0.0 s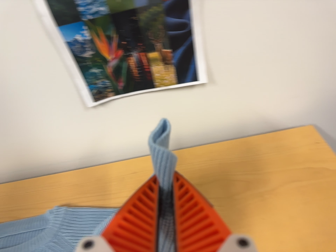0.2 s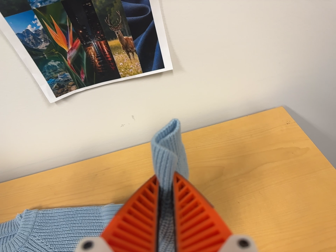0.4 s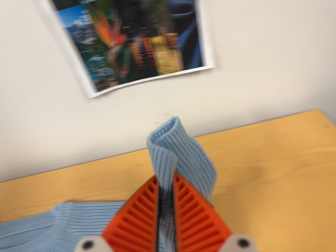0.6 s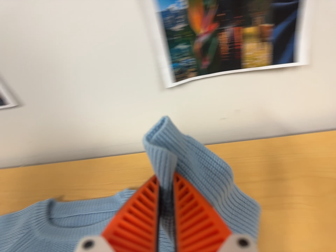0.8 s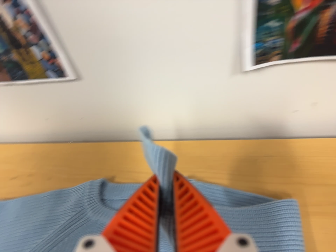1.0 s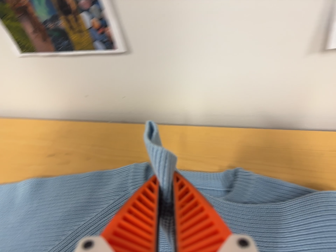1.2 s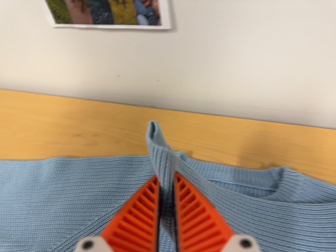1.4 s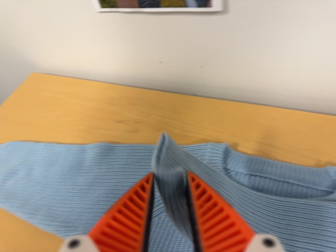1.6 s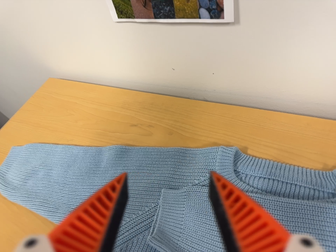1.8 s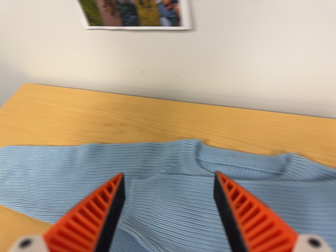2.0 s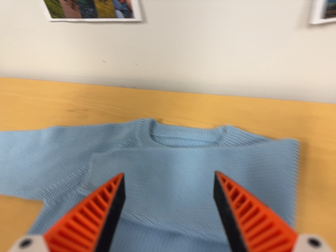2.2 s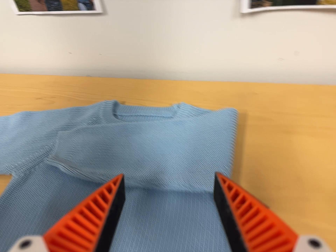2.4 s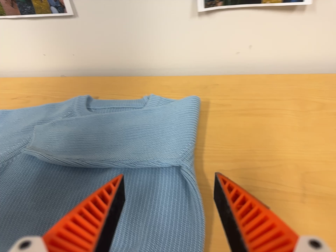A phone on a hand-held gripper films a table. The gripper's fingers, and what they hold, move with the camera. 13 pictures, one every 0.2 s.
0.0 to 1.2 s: The camera pans to its left by about 15 degrees. It travels to its left and forward, about 32 cm, so close, fixed things drift to the right. Its aim tips toward the bottom of its view by about 10 degrees, and the scene shifts upward. It rolls about its line of sight by about 20 degrees, and the scene rotates clockwise.
1.2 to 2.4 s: The scene slides to the left, as the camera pans about 10 degrees to its right. It travels backward, toward the bottom of its view and to its right, about 28 cm, so what stands in front gets smaller.
The film runs forward here.
